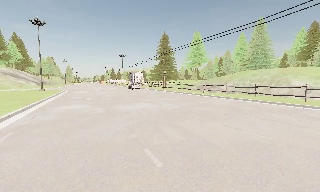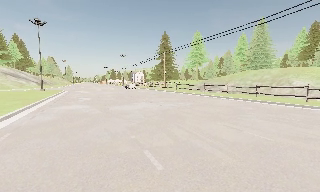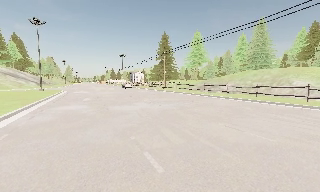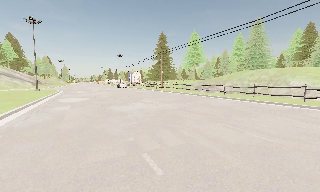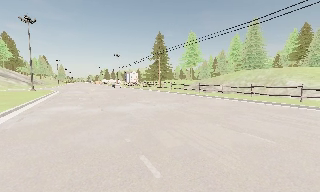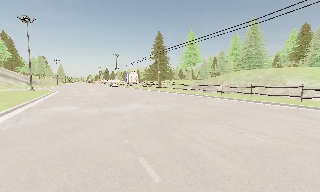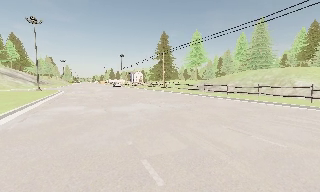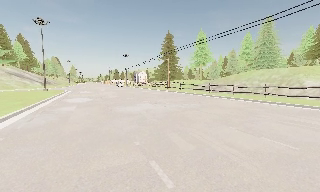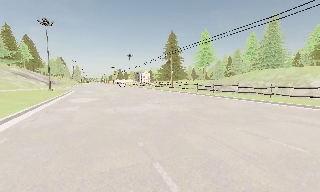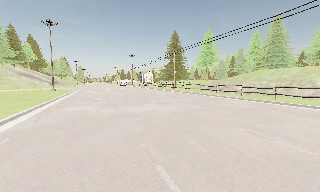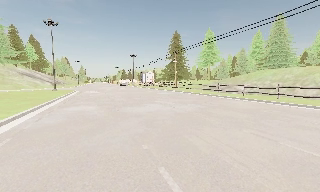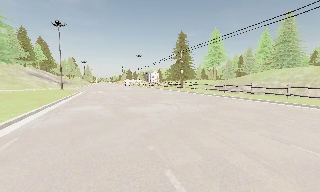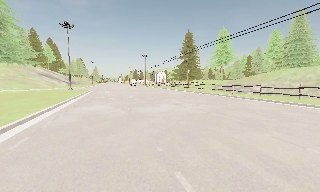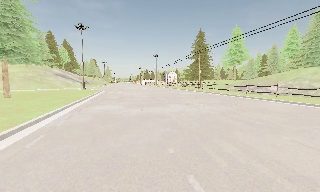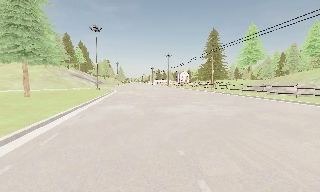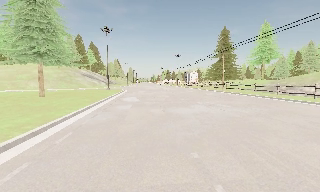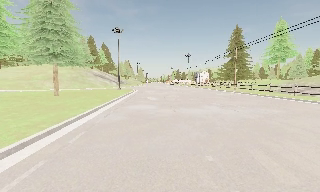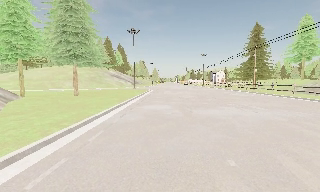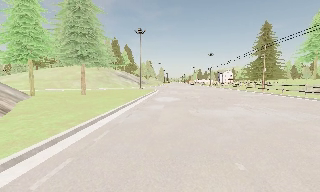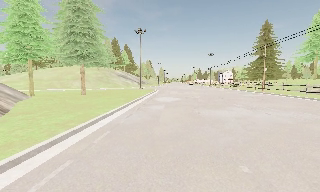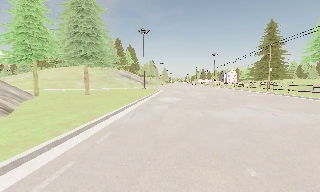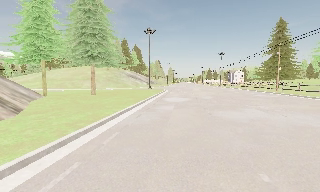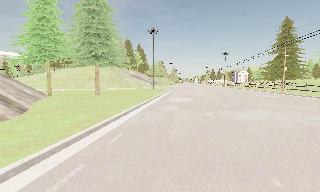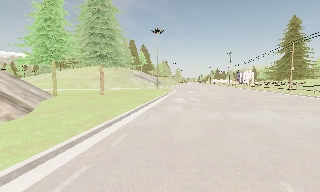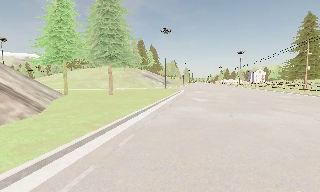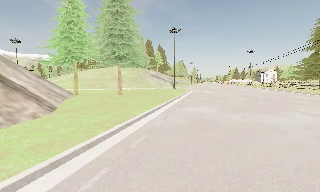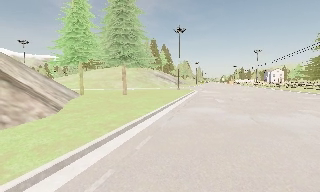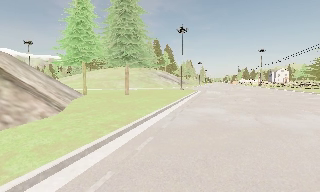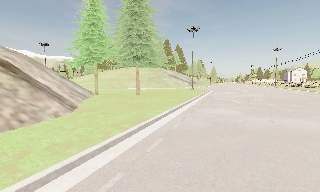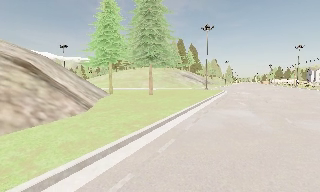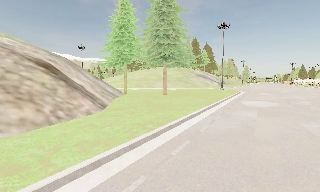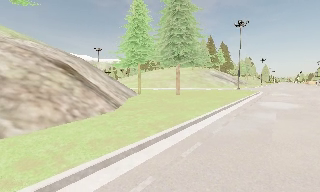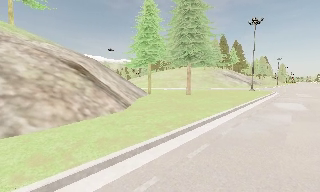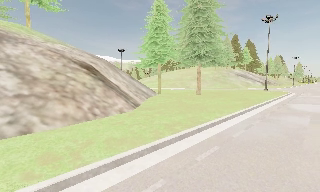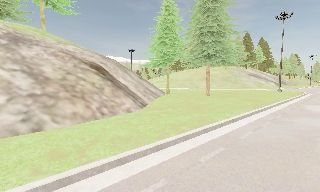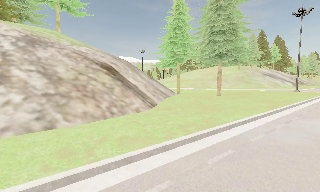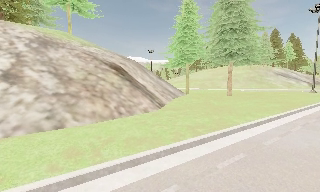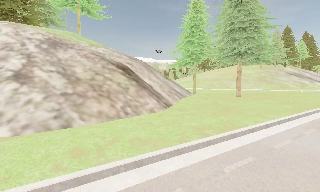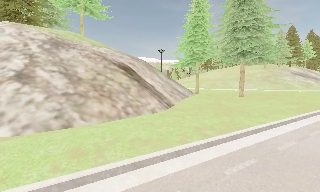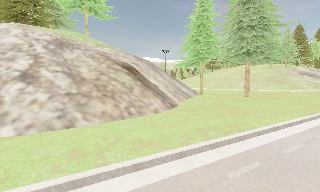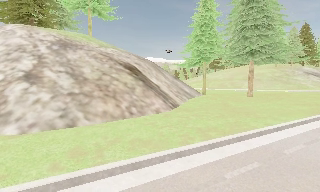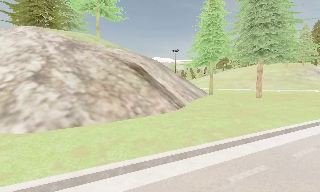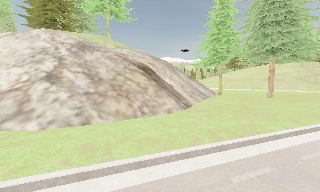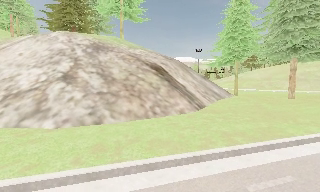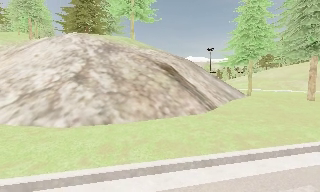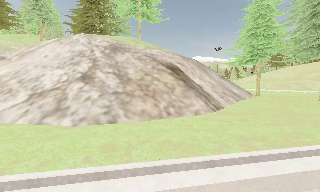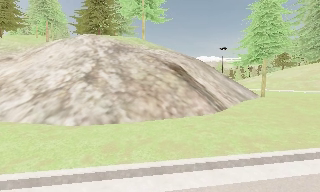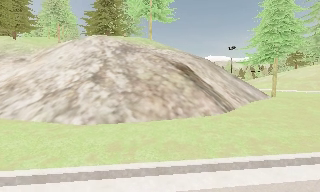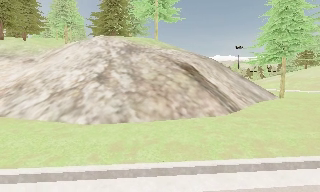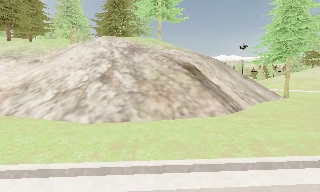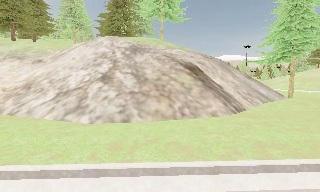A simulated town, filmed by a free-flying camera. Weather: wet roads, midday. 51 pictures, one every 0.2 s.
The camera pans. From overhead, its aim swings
counterclockwise.
The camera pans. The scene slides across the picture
to the right.
0.0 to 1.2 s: The camera travels forward, about 0.5 m, so what stands in front looms larger.
1.2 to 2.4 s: The camera shifts only a little, or ends up much as it began.
2.4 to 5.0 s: The scene slides to the right, as the camera pans about 35 degrees to its left. It travels forward and to its left, about 1.5 m.
5.0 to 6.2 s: The scene slides to the right, as the camera pans about 20 degrees to its left.
6.2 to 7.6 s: The scene slides to the right, as the camera pans about 20 degrees to its left. It travels to its right, about 0.5 m.
7.6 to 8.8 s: The camera swings to its left by about 15 degrees, and the scene slides to the right.
8.8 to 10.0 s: The scene slides to the right, as the camera pans about 10 degrees to its left. It travels to its right, about 0.5 m.
The film runs forward here.
